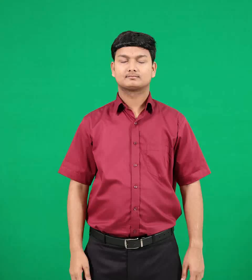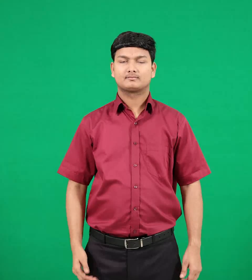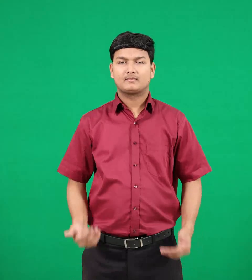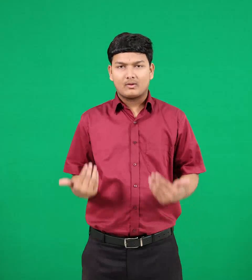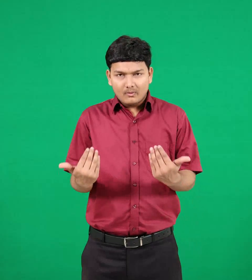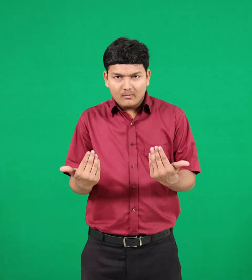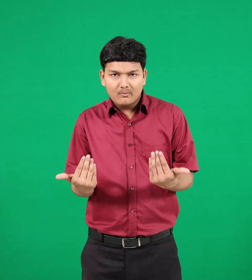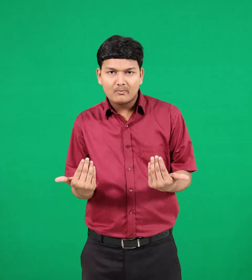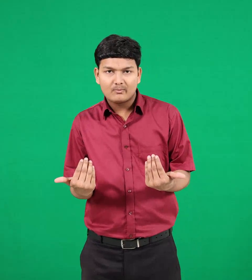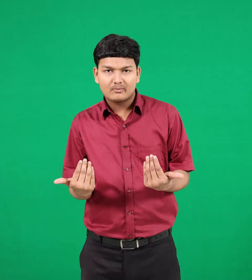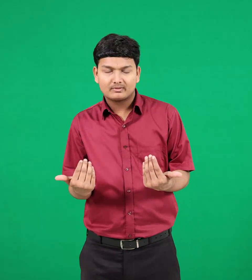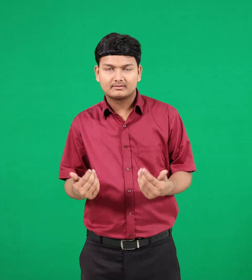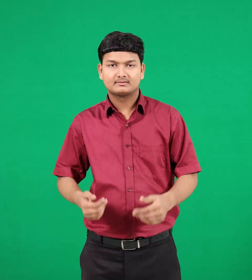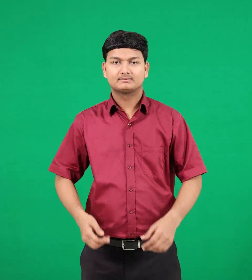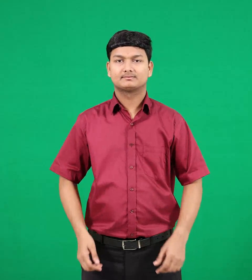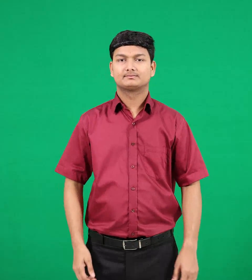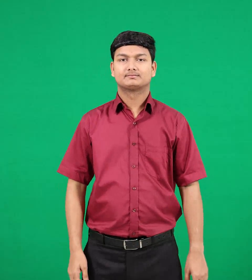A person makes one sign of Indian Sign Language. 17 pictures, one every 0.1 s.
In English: now
